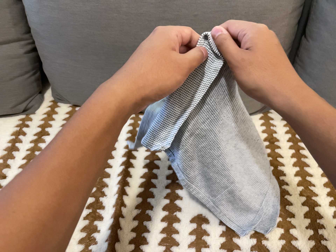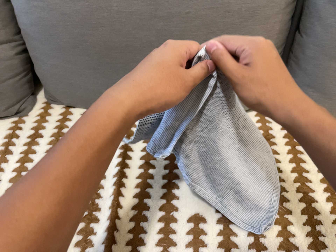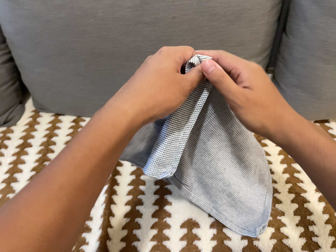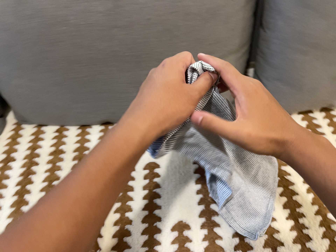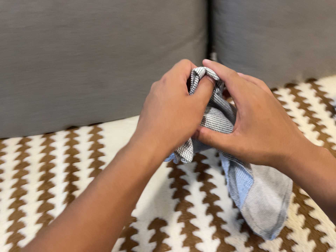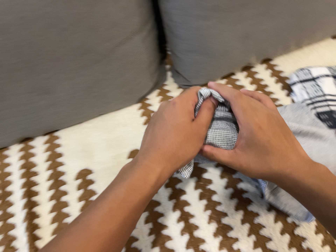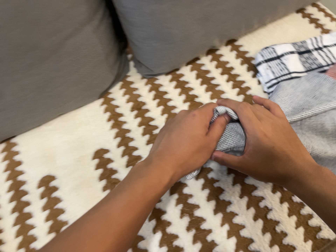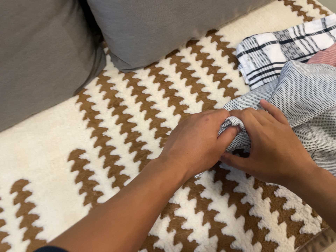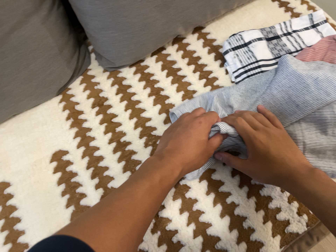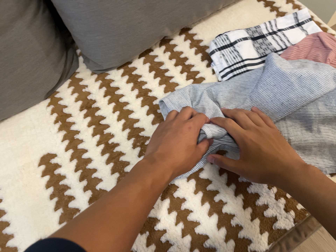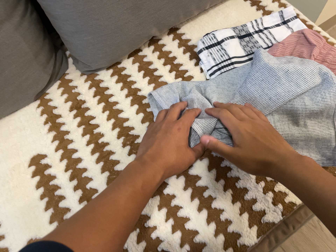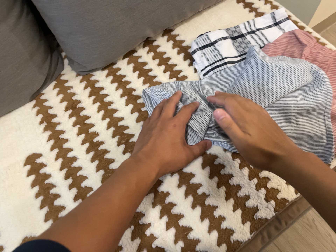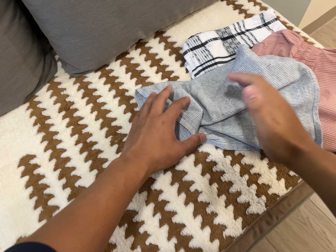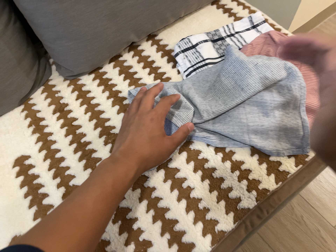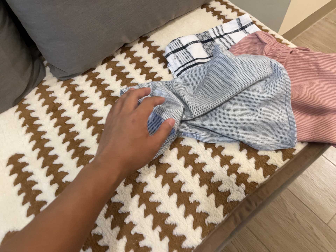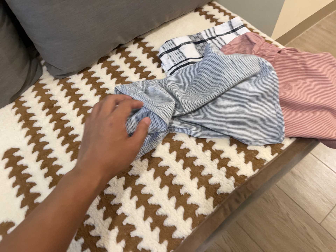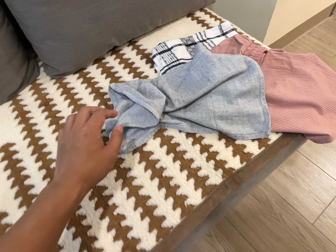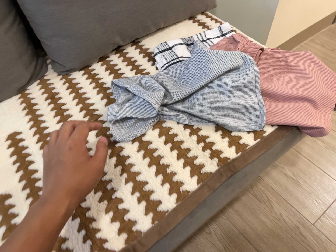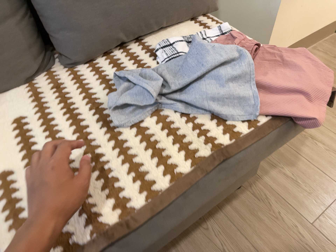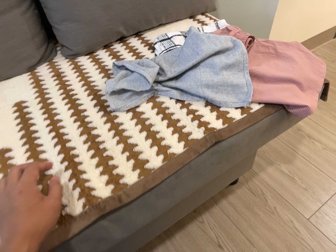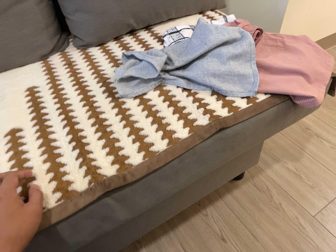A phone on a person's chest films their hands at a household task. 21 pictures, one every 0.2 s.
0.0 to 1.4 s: The camera pans to its right by about 15 degrees. It travels to its right, forward and toward the top of its view, about 24 cm, so close, fixed things drift to the left. Its aim tips toward the bottom of its view by about 10 degrees. It rolls about its line of sight by about 30 degrees, and the scene rotates counterclockwise.
1.4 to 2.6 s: The camera travels to its right, about 10 cm, so close, fixed things drift to the left.
2.6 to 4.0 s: The camera travels toward the bottom of its view and backward, about 34 cm. Its aim tips toward the top of its view by about 15 degrees.
The film runs backward here.
